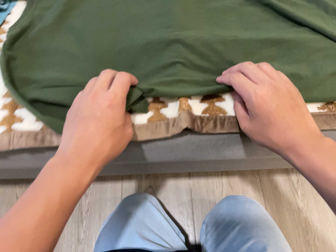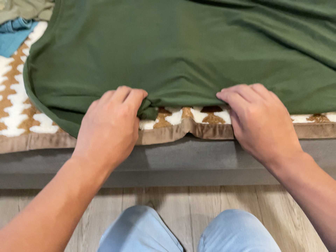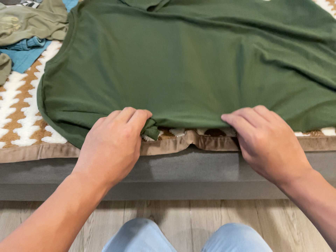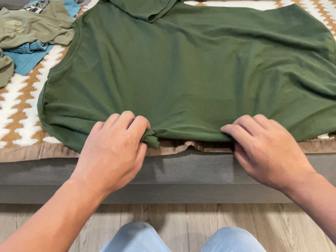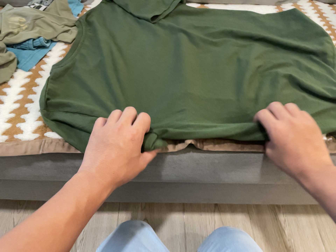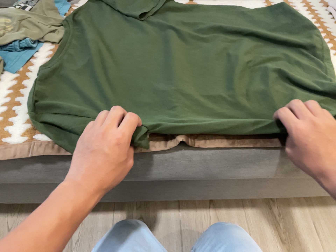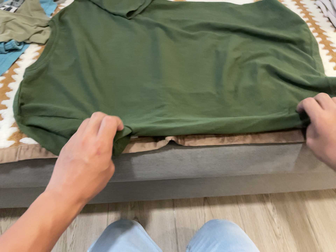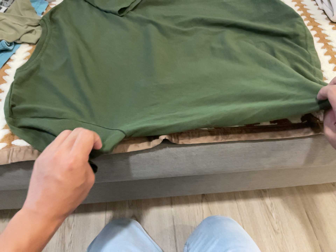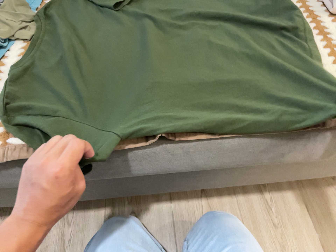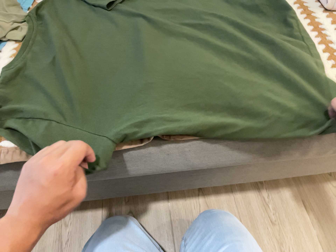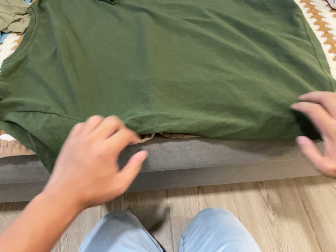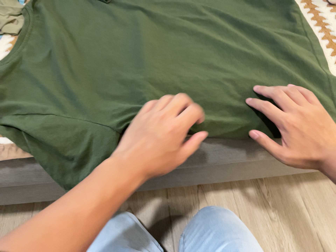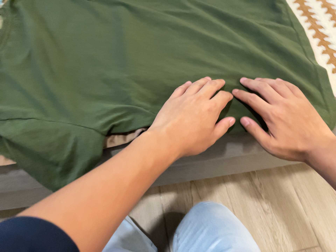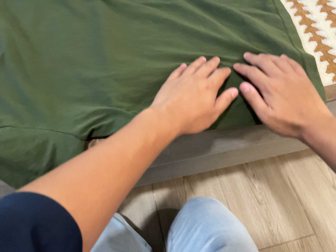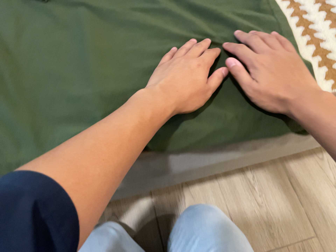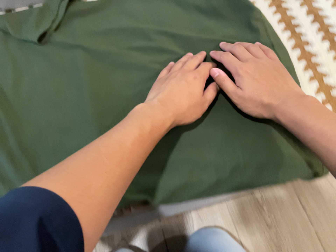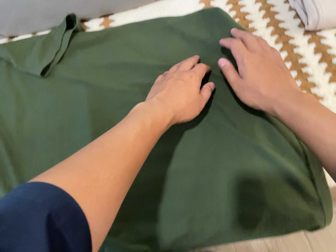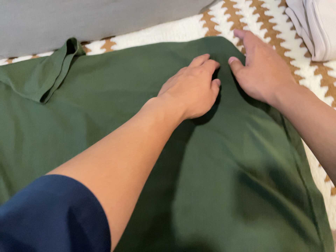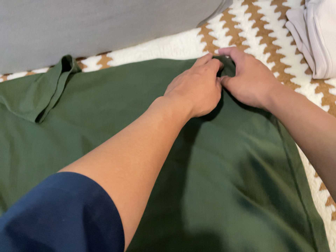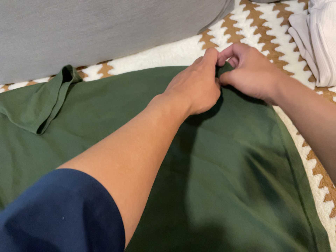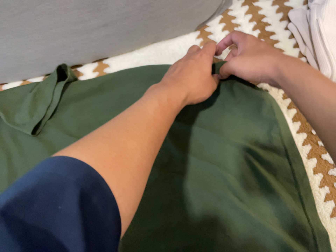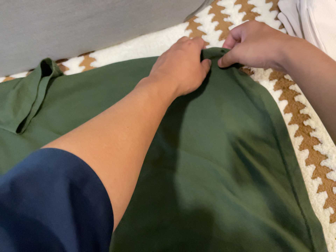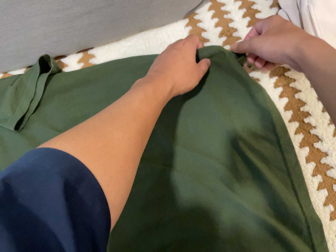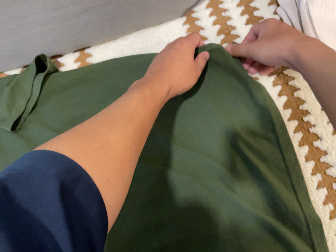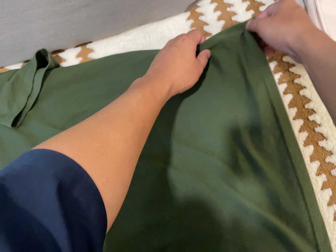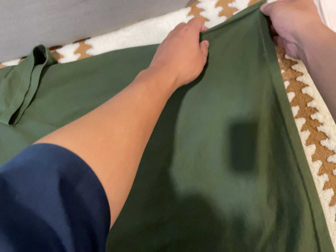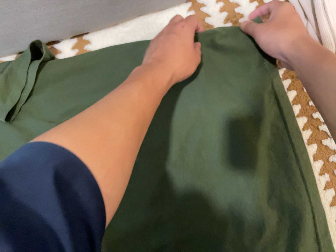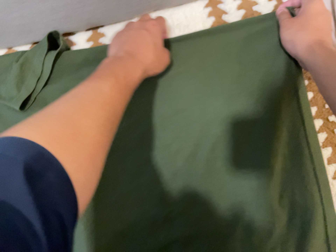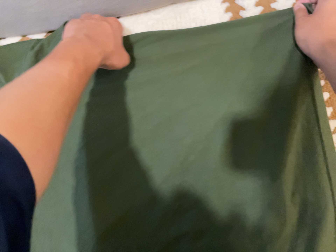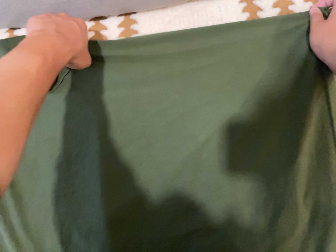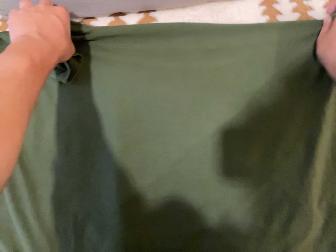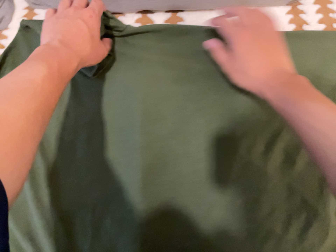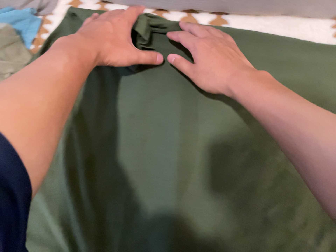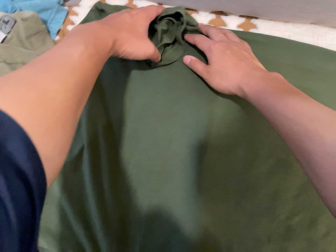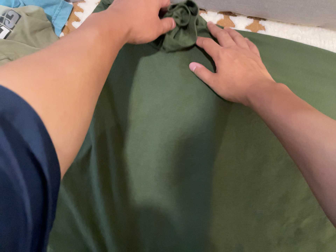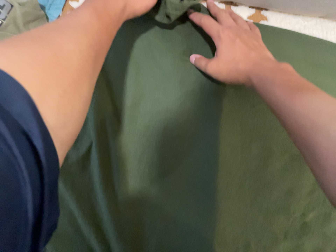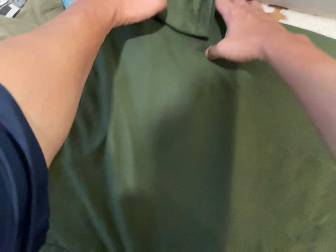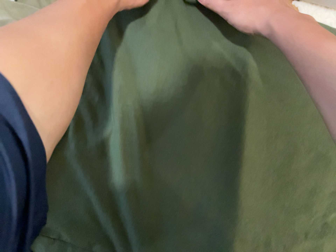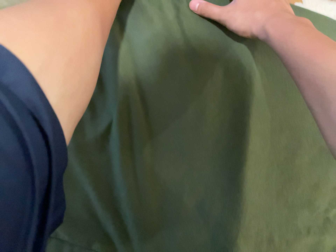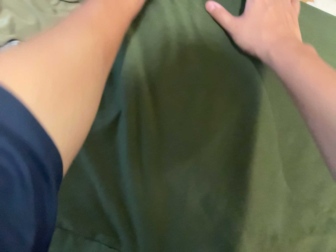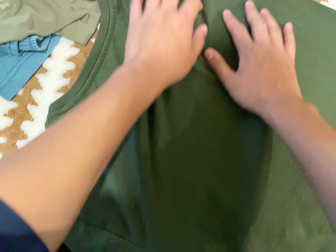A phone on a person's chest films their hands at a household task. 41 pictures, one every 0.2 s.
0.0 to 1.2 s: The camera travels backward and toward the bottom of its view, about 10 cm, so what stands in front gets smaller. Its aim tips toward the top of its view by about 10 degrees.
1.2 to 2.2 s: The camera shifts only a little, or ends up much as it began.
2.2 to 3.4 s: The camera travels toward the top of its view, about 32 cm, so close, fixed things drift downward. Its aim tips toward the bottom of its view by about 10 degrees. It rolls about its line of sight by about 10 degrees, and the scene rotates counterclockwise.
3.4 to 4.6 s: The camera travels toward the top of its view, about 9 cm.
4.6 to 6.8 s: The camera travels to its left, about 26 cm, so close, fixed things drift to the right. It rolls about its line of sight by about 25 degrees, and the scene rotates clockwise.
6.8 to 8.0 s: The camera travels to its left, about 10 cm, so close, fixed things drift to the right.
The film runs forward here.
